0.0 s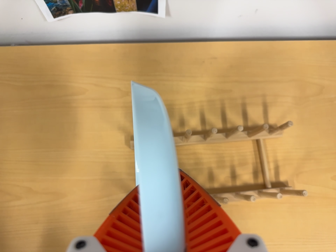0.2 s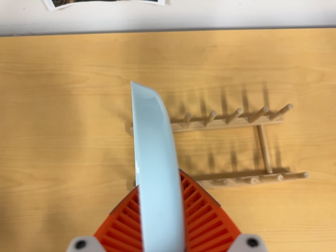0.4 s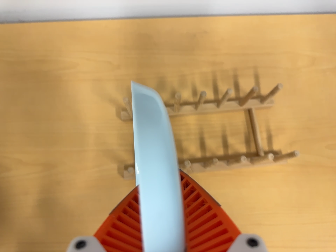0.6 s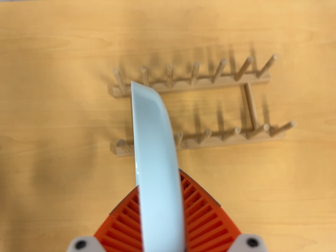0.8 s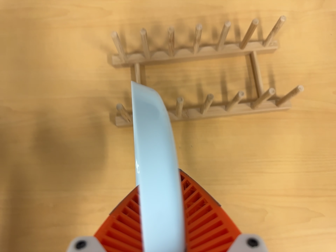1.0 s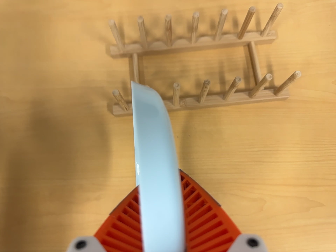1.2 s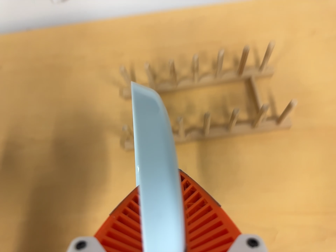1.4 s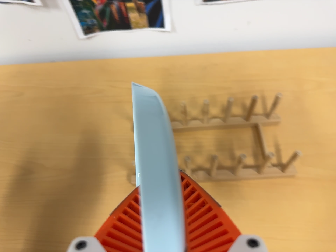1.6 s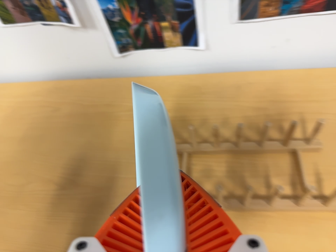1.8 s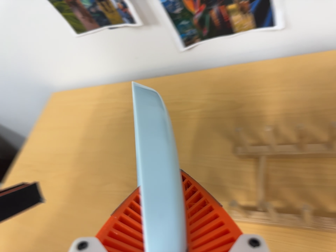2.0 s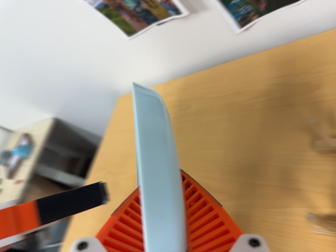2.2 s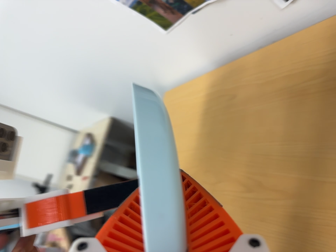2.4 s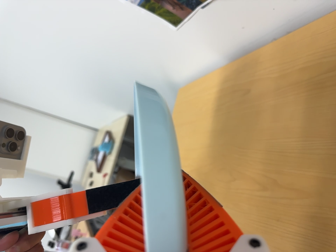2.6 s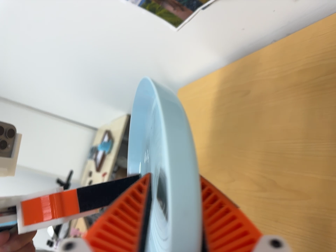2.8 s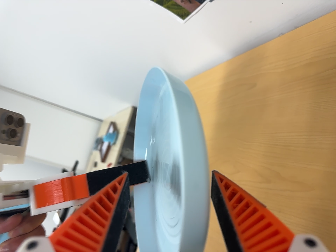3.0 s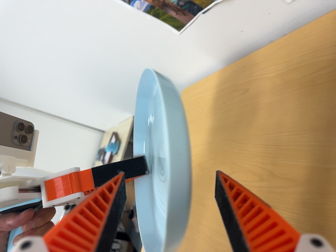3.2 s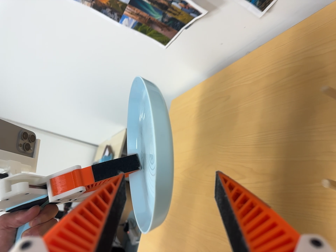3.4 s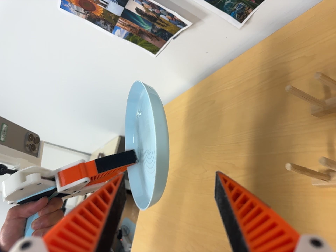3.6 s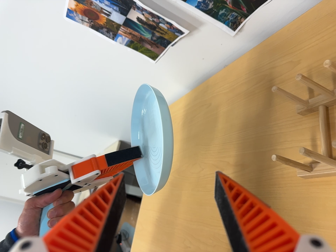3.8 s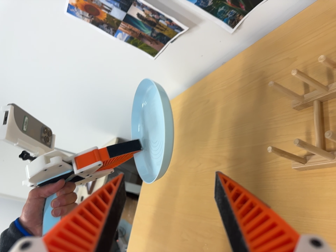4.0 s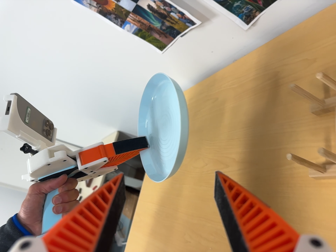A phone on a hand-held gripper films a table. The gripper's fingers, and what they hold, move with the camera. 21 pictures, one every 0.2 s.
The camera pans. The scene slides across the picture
to the right.
0.0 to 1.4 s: The camera travels toward the bottom of its view, about 18 cm. Its aim tips toward the top of its view by about 15 degrees.
1.4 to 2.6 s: The scene slides to the right, as the camera pans about 60 degrees to its left. It travels forward, to its right and toward the top of its view, about 16 cm. It rolls about its line of sight by about 10 degrees, and the scene rotates counterclockwise.
2.6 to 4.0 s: The camera travels backward and toward the bottom of its view, about 16 cm, so what stands in front gets smaller.
The film runs backward here.
